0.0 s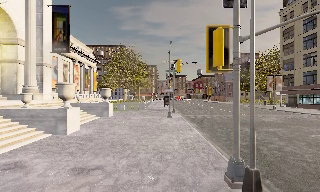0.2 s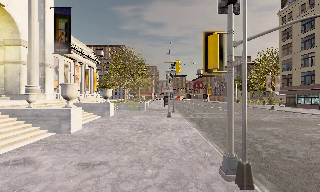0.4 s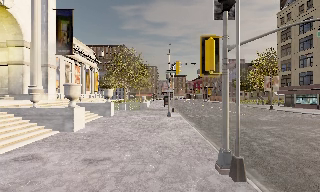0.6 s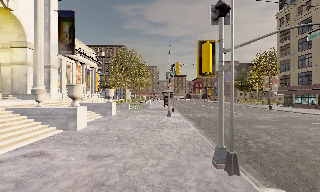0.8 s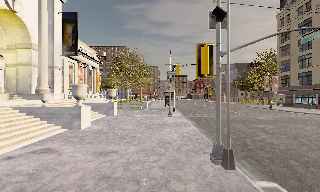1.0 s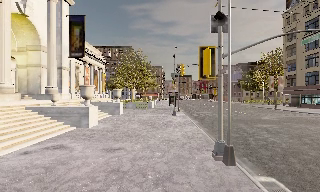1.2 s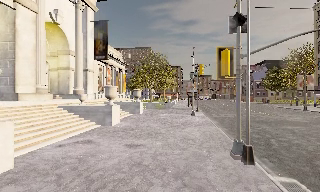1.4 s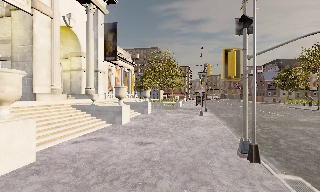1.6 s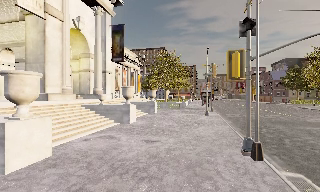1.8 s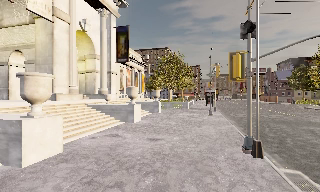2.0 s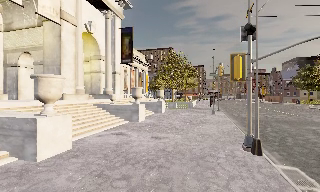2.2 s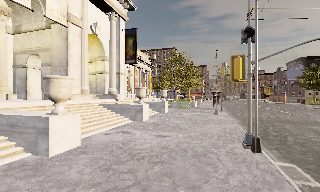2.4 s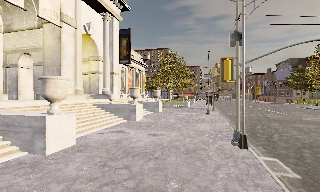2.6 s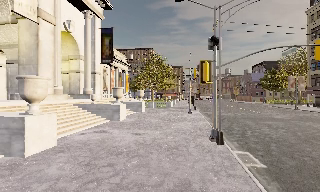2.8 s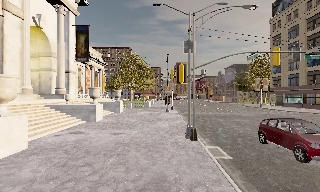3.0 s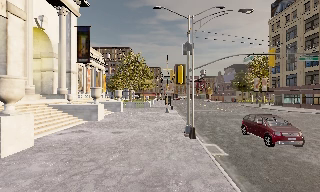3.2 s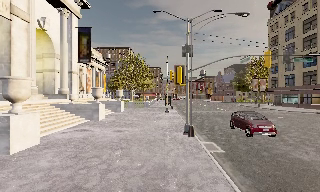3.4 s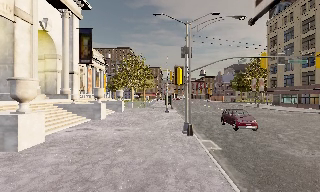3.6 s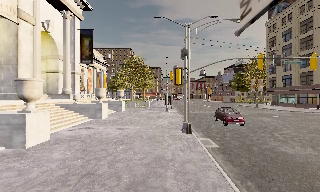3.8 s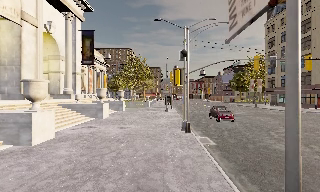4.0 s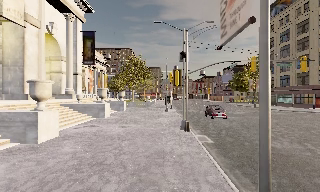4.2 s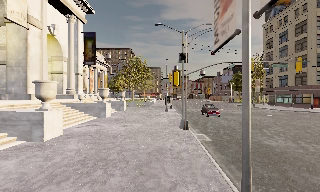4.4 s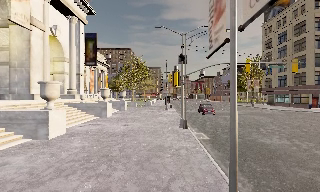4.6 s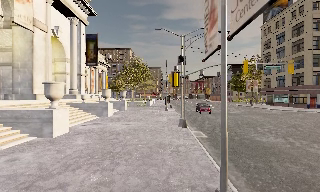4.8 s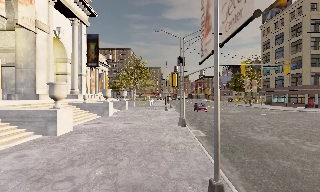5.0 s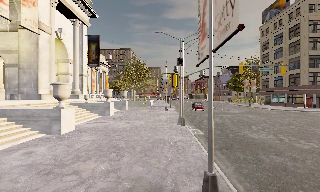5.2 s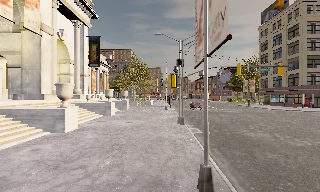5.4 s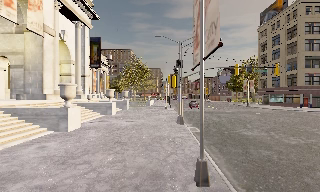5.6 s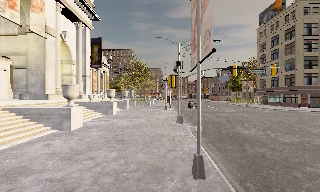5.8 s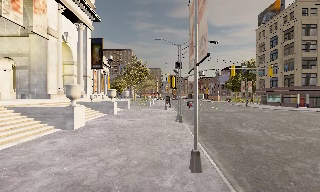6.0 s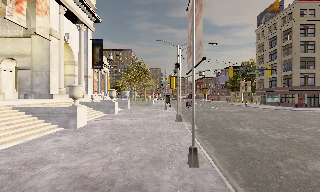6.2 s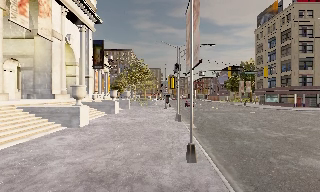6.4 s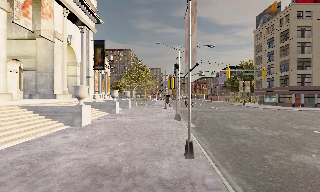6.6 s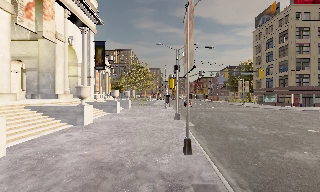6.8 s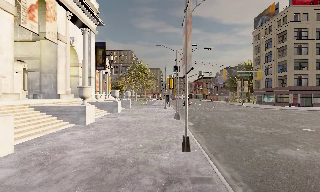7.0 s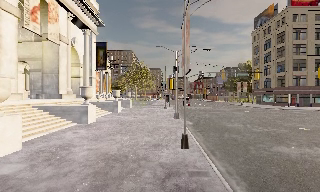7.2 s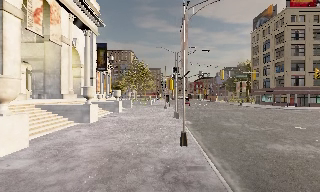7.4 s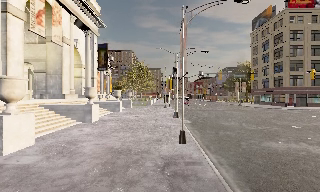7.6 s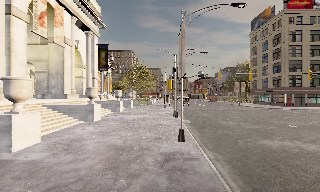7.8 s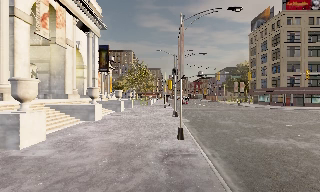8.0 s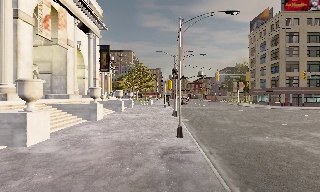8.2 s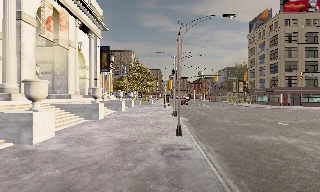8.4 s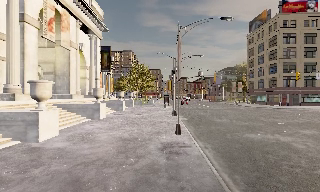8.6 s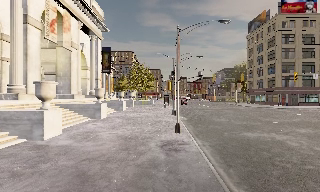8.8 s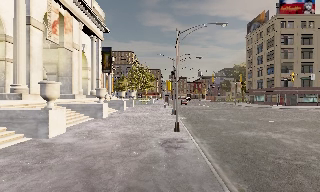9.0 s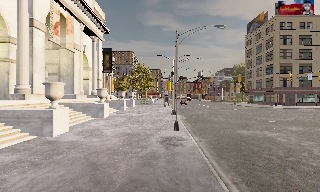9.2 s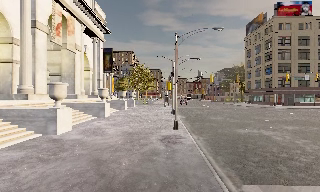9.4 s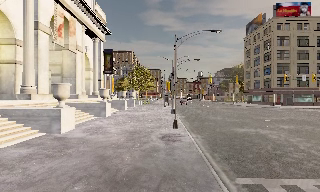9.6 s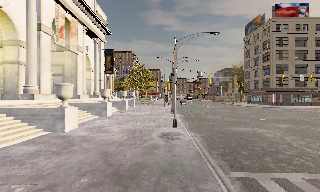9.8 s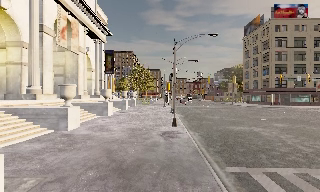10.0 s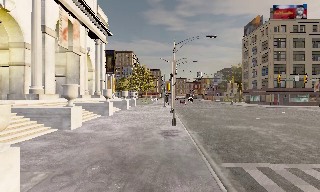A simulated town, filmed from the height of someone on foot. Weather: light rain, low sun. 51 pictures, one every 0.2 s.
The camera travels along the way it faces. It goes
backward.
0.0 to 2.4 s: The camera pans to its left, which is counterclockwise from overhead, by about 15 degrees. It travels backward, about 4.5 m, so what stands in front gets smaller.
2.4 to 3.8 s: The camera pans to its right, which is clockwise from overhead, by about 15 degrees. It travels backward, about 2.5 m, so what stands in front gets smaller.
3.8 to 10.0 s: The camera travels backward, about 12 m, so what stands in front gets smaller.
The film runs backward here.
